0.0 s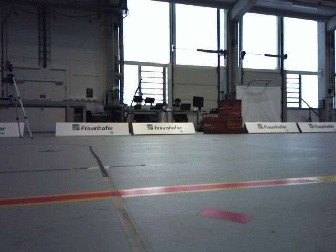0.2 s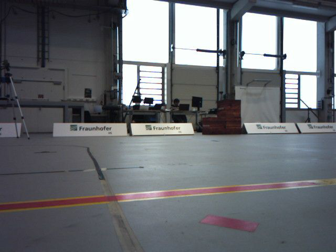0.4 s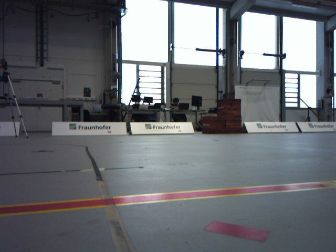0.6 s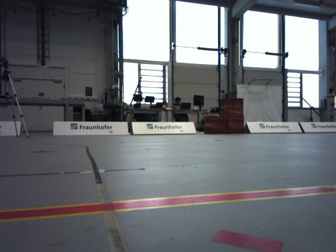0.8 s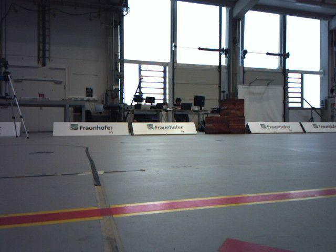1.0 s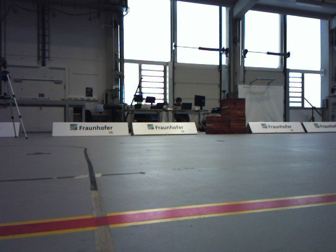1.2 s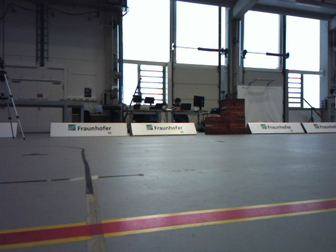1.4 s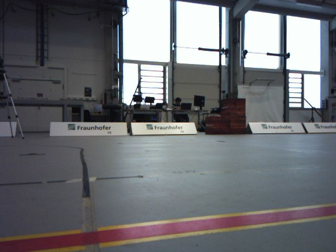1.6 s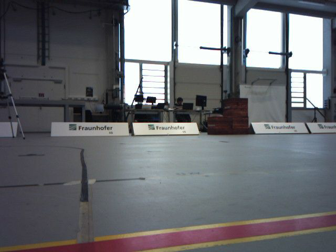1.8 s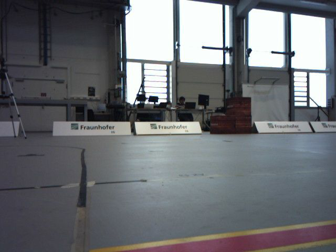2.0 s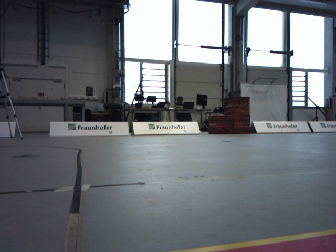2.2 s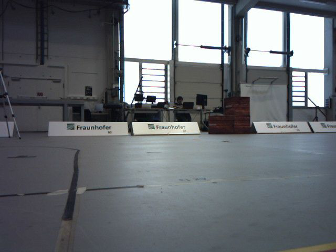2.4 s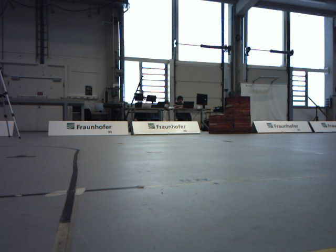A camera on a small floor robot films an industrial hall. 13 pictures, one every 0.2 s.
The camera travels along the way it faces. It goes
forward.
0.0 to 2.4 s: The camera travels forward, about 0.5 m, so what stands in front looms larger.
The film runs forward here.
